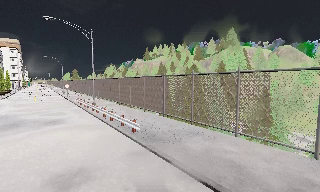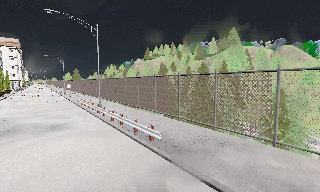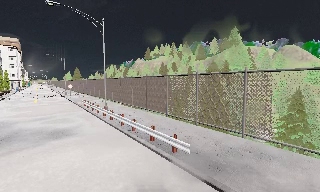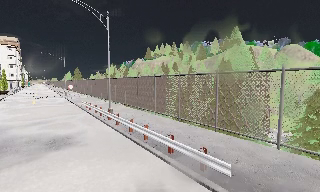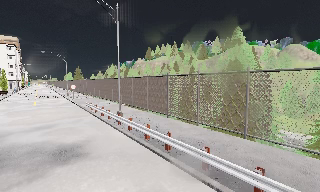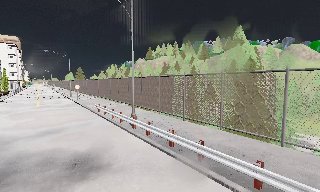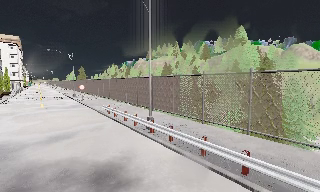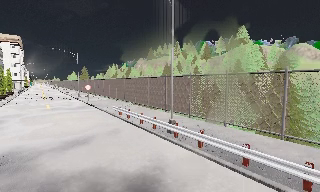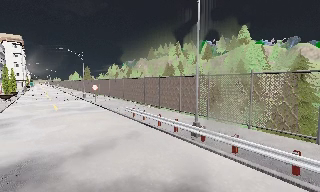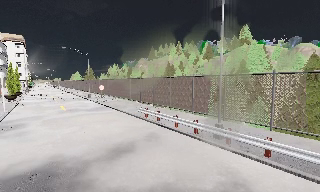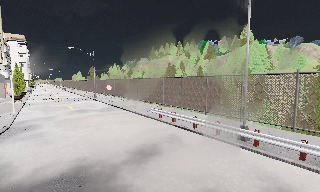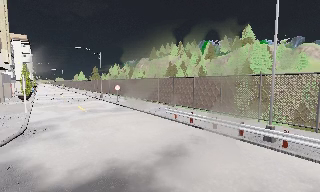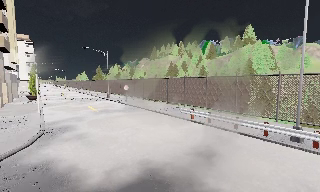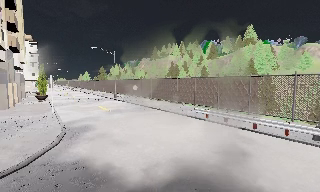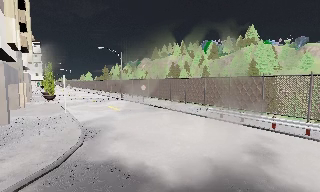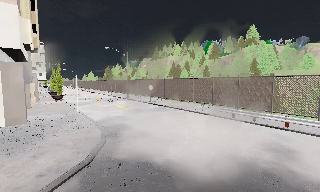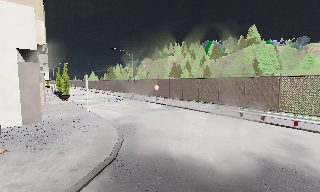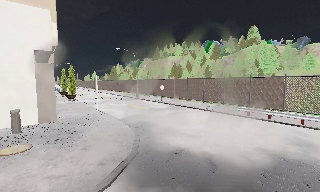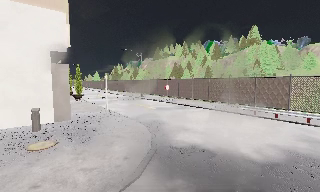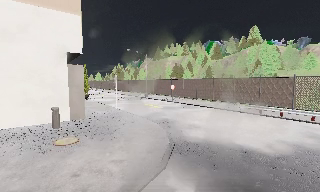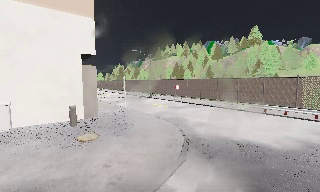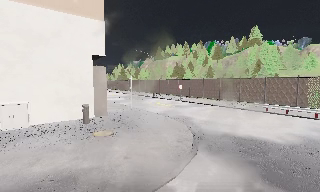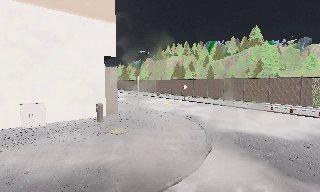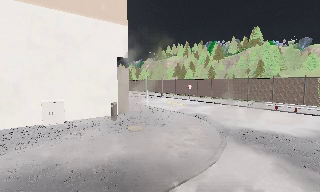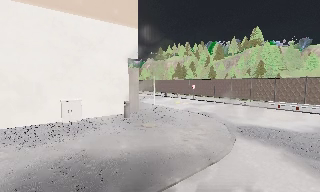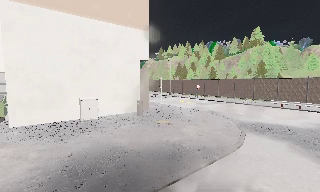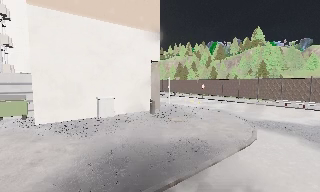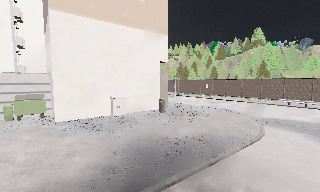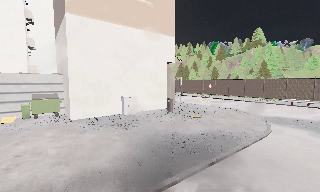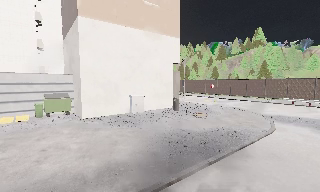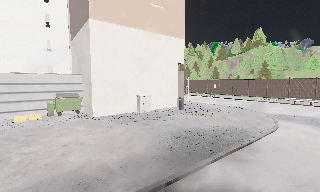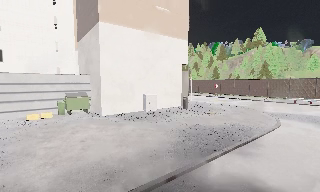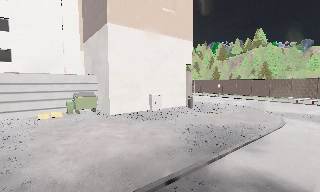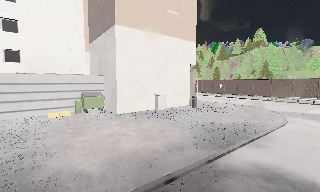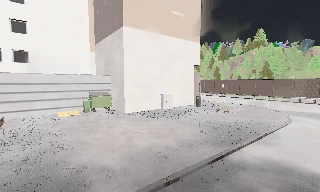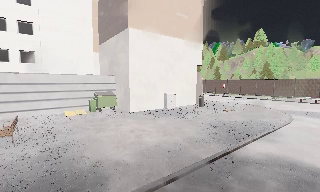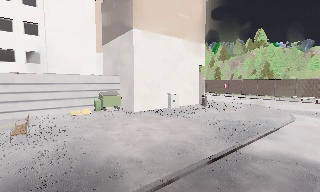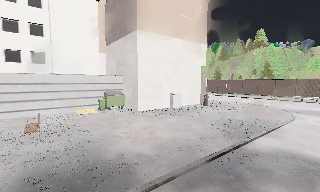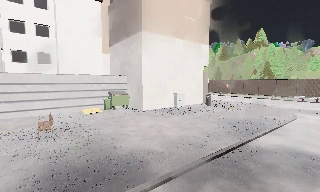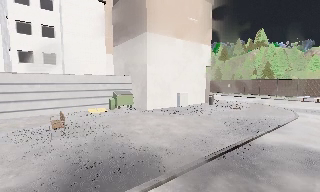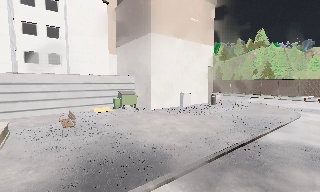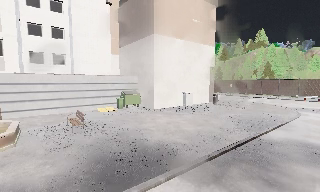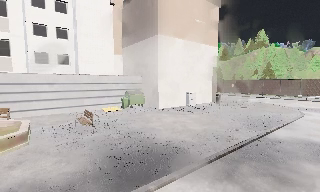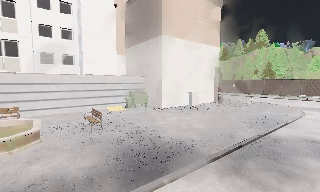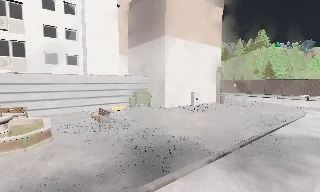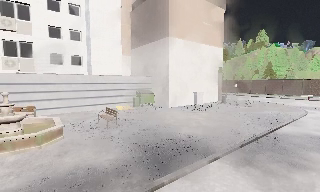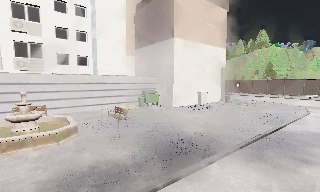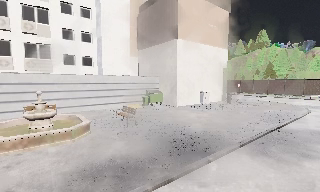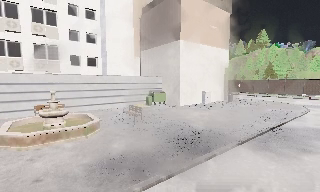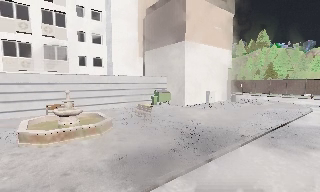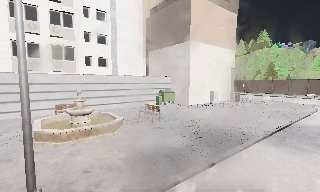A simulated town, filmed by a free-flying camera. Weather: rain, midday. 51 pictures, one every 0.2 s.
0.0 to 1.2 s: The camera travels forward and to its left, about 9 m, so what stands in front looms larger.
1.2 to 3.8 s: The camera travels to its left, about 13 m, so close, fixed things drift to the right.
3.8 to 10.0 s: The camera travels to its left and backward, about 20 m, so close, fixed things drift to the right. It loses speed.
The film runs forward here.
